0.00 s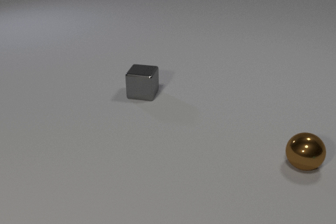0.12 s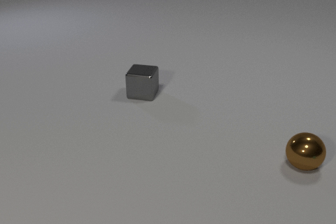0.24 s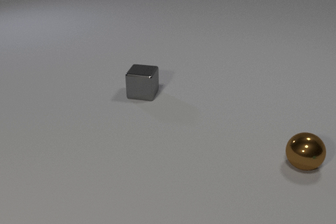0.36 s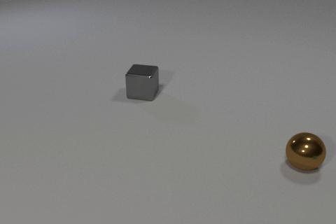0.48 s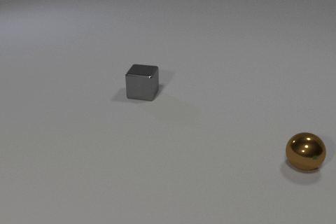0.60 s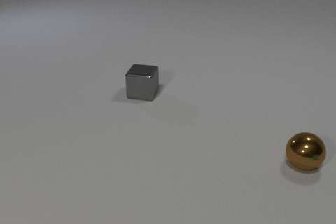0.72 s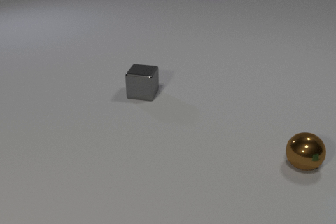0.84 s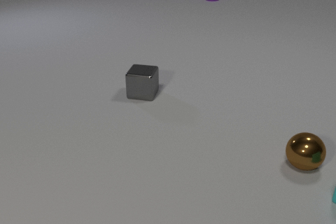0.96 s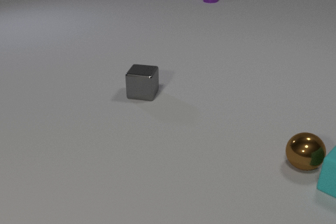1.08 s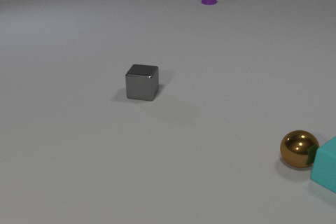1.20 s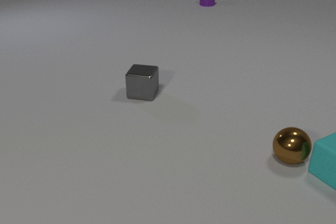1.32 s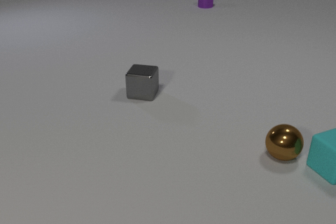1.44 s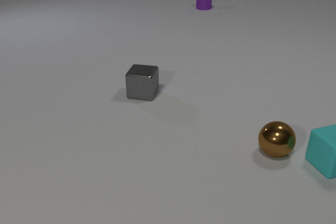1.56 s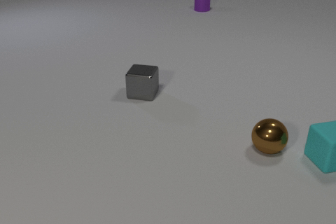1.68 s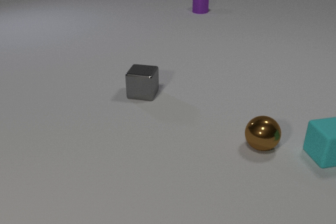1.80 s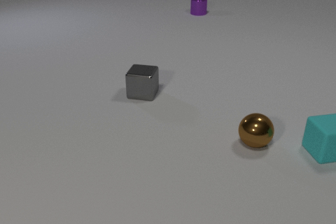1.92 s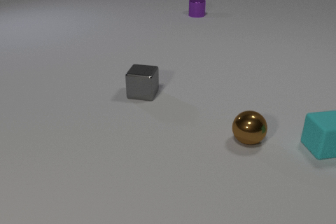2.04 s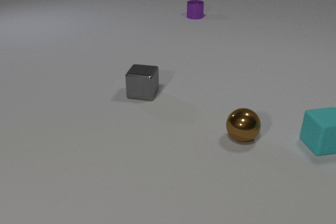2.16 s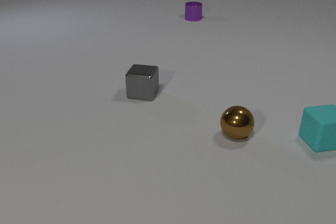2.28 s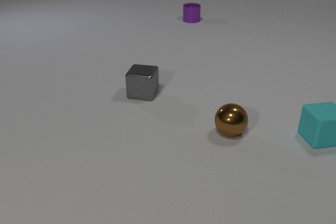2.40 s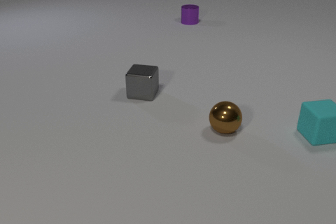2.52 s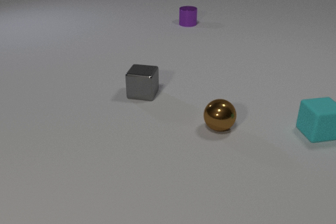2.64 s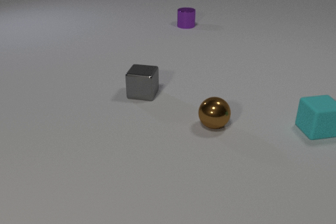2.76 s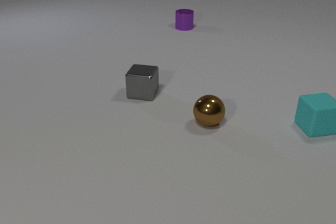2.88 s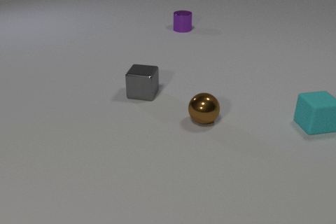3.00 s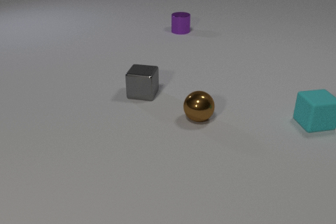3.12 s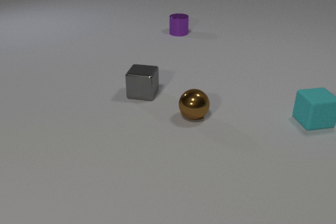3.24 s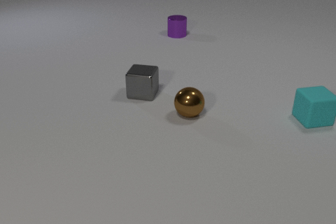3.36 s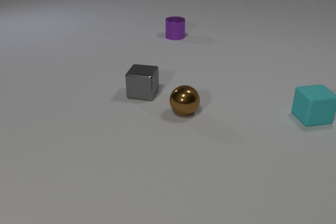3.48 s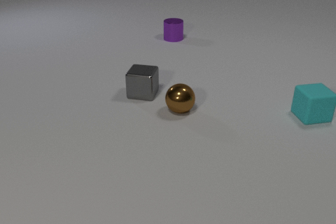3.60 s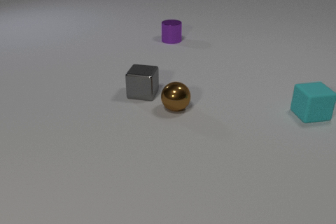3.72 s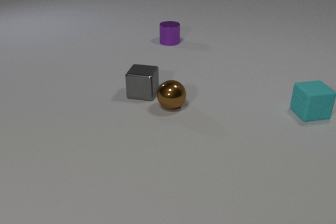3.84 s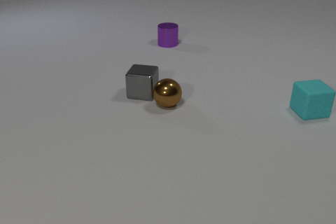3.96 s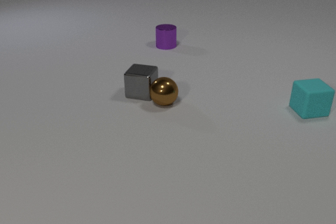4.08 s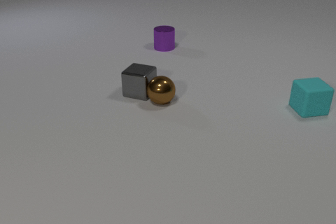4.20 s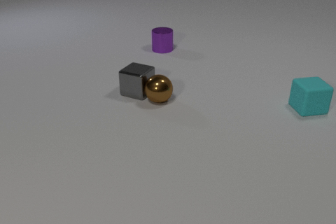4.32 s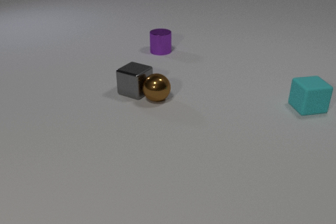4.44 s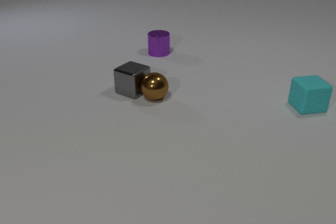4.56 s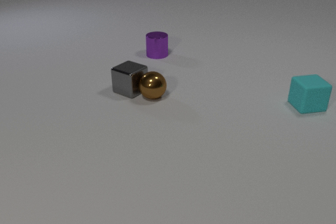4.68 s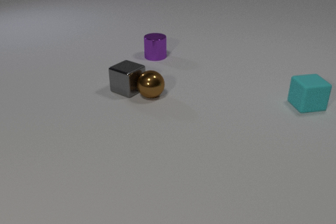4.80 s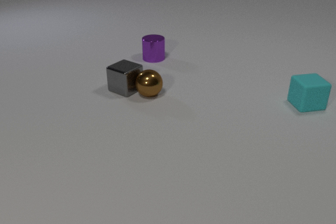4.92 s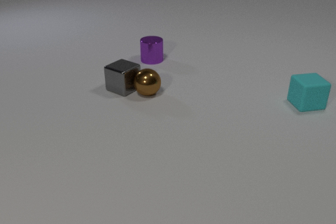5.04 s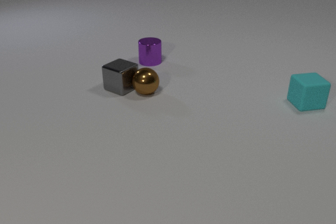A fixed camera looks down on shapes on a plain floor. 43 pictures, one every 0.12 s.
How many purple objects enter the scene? 1.
What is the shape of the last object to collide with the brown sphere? cube.
What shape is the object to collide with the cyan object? sphere.
0.00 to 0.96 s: The cyan rubber cube comes in at the right edge, slides to the left and away from the camera. The purple metal cylinder comes in at the top edge, slides toward the camera.
0.96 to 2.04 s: The cyan rubber cube slides away from the camera, spins clockwise seen from above by about 30 degrees, its near face sliding to the left. The brown metal sphere rolls to the left and away from the camera. The purple metal cylinder slides toward the camera. The cyan rubber cube and the brown metal sphere collide.
2.04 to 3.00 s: The cyan rubber cube slides away from the camera. The brown metal sphere rolls to the left and away from the camera. The purple metal cylinder slides toward the camera.
3.00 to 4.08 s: The cyan rubber cube slides away from the camera. The brown metal sphere rolls to the left and away from the camera. The purple metal cylinder slides toward the camera. The brown metal sphere and the gray metal cube collide.
4.08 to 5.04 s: The cyan rubber cube slides away from the camera. The brown metal sphere rolls away from the camera and to the left. The gray metal cube slides to the left and away from the camera. The purple metal cylinder slides toward the camera.
